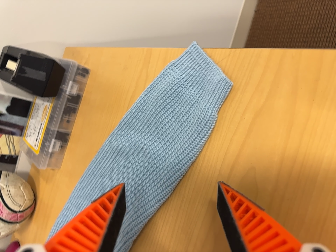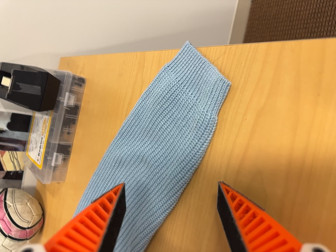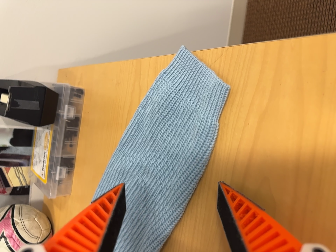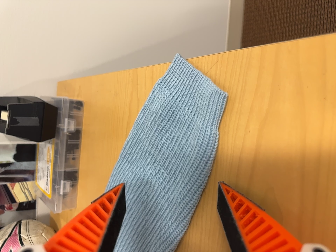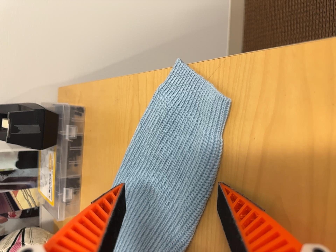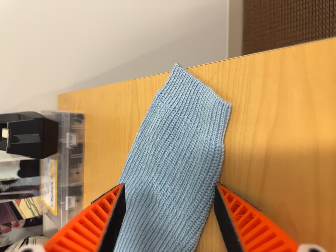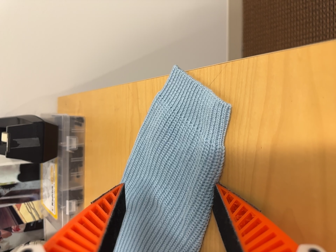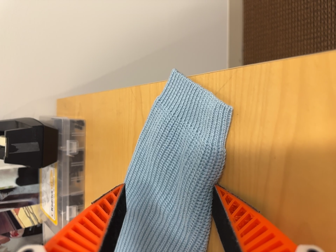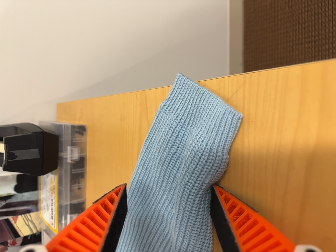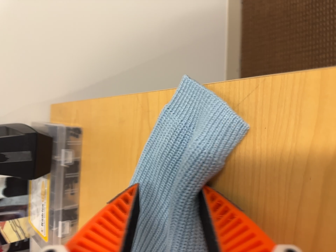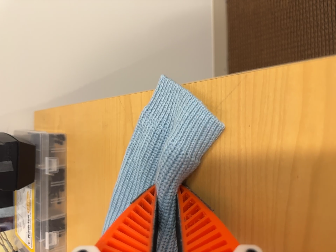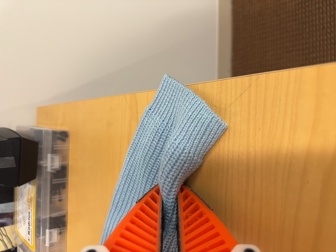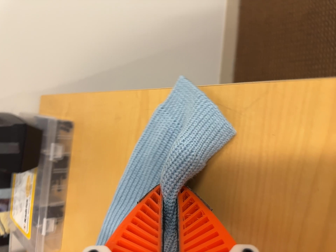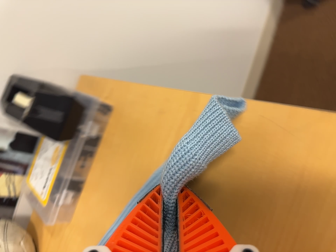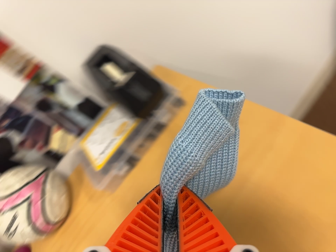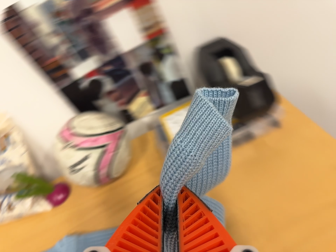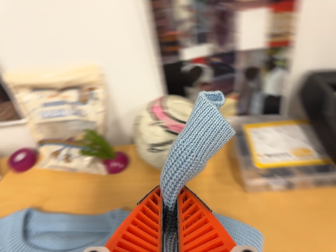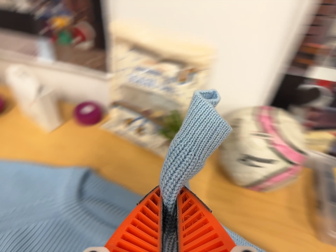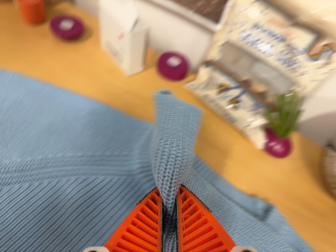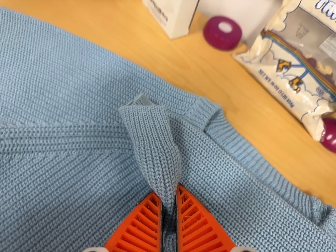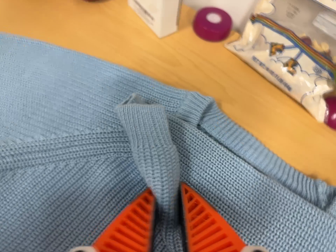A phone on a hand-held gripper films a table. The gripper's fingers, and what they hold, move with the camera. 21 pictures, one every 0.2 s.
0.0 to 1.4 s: The camera travels forward and toward the top of its view, about 7 cm, so what stands in front looms larger. It rolls about its line of sight by about 15 degrees, and the scene rotates counterclockwise.
1.4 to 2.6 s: The camera travels to its left, about 9 cm. It rolls about its line of sight by about 20 degrees, and the scene rotates clockwise.
2.6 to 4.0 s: The camera swings to its left by about 30 degrees, and the scene slides to the right. It travels to its left, about 50 cm, so close, fixed things drift to the right. Its aim tips toward the bottom of its view by about 15 degrees, and the scene shifts upward. It rolls about its line of sight by about 95 degrees, and the scene rotates clockwise.
The film runs forward here.
